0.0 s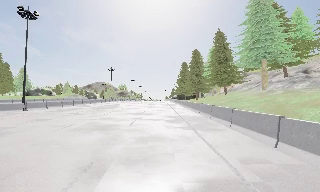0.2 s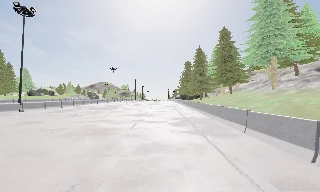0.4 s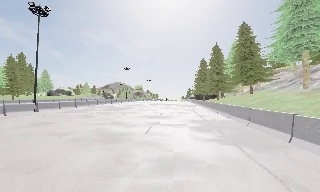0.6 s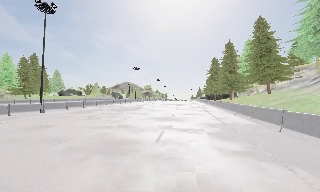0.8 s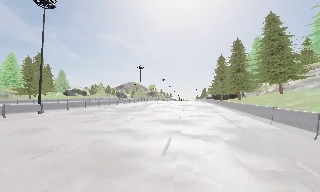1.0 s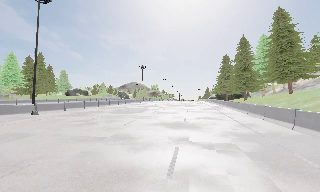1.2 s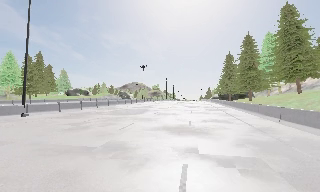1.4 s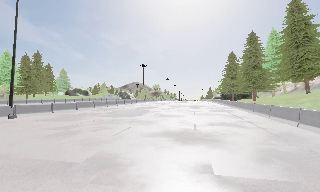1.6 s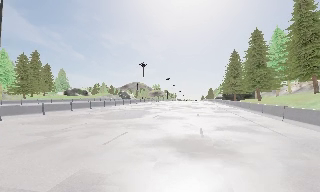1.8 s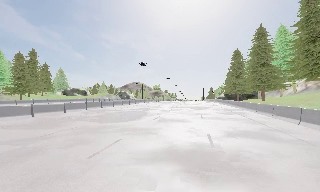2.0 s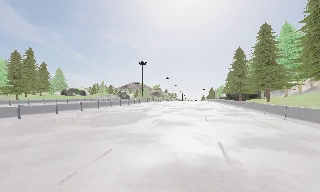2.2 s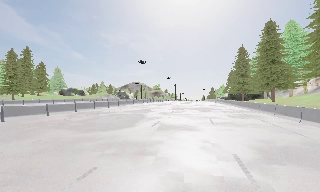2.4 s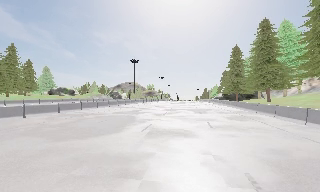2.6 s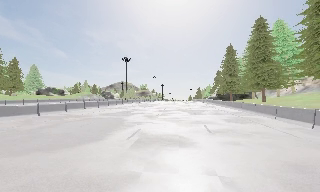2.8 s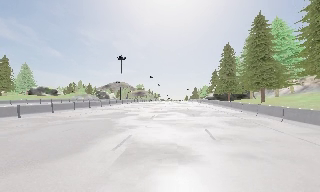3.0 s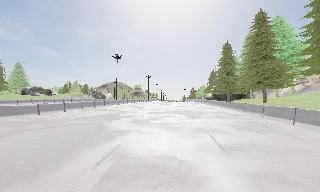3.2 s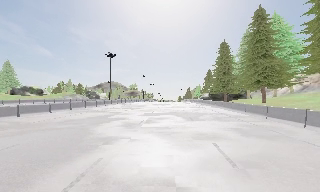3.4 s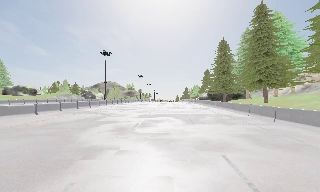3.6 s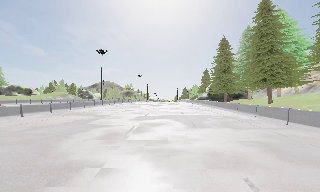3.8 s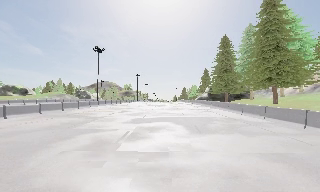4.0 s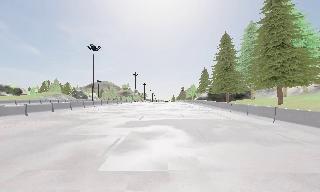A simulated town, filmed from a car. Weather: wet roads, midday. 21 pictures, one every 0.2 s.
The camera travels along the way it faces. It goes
forward.
0.0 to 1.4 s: The scene slides to the right, as the camera pans about 10 degrees to its left. It travels forward, about 9 m, so what stands in front looms larger.
1.4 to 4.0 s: The camera pans to its right, which is clockwise from overhead, by about 10 degrees. It travels forward, about 17 m, so what stands in front looms larger.
The film runs forward here.
